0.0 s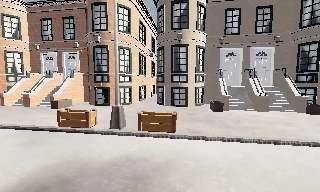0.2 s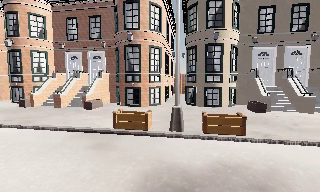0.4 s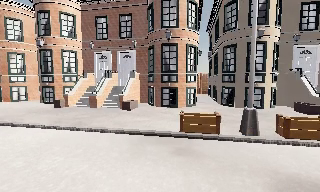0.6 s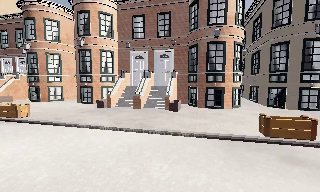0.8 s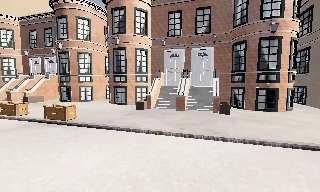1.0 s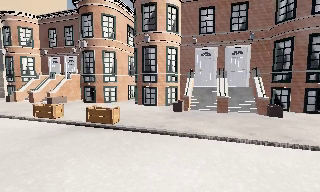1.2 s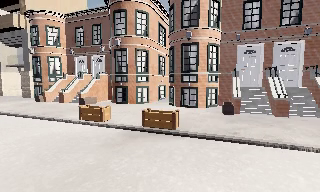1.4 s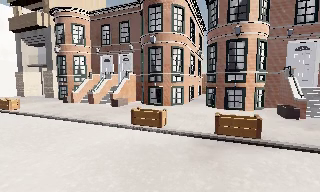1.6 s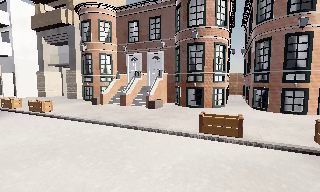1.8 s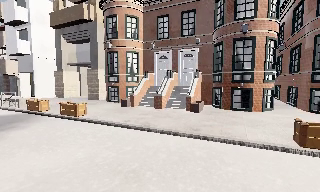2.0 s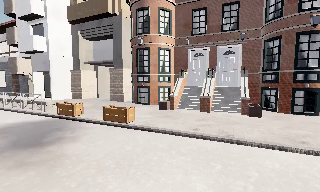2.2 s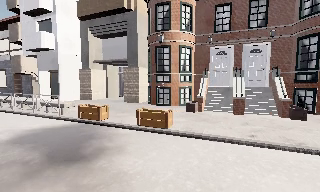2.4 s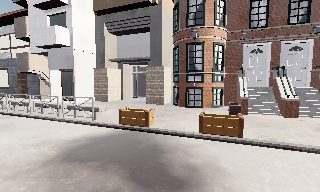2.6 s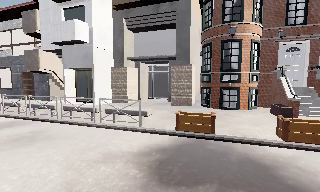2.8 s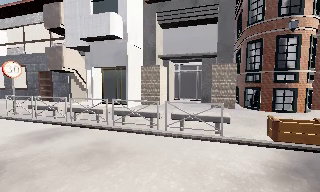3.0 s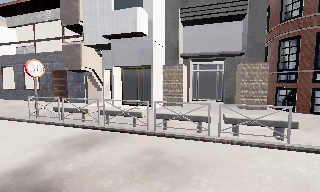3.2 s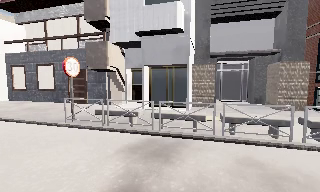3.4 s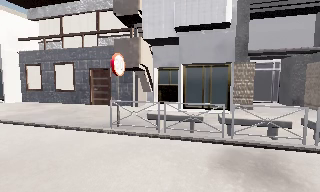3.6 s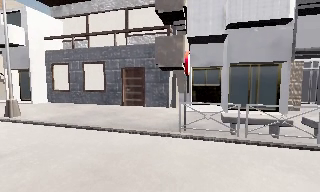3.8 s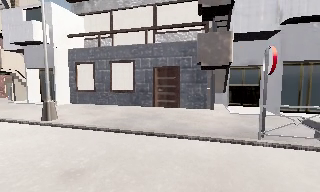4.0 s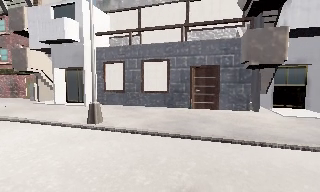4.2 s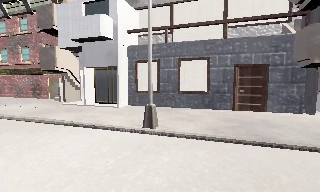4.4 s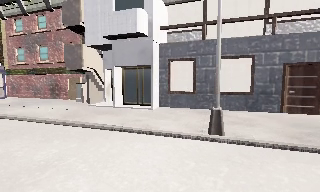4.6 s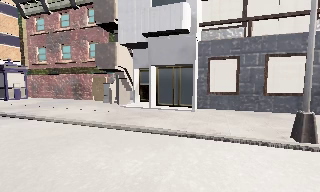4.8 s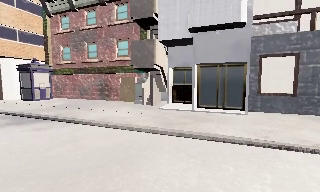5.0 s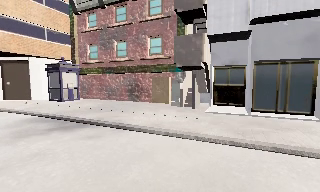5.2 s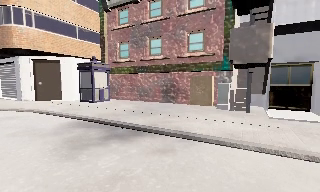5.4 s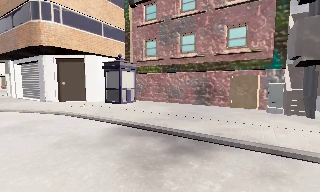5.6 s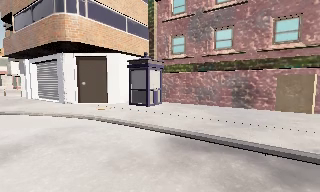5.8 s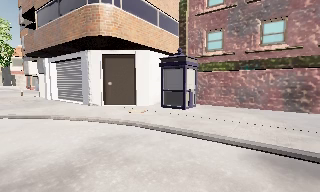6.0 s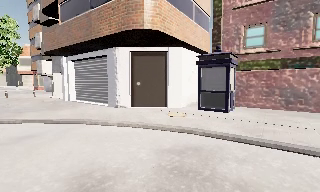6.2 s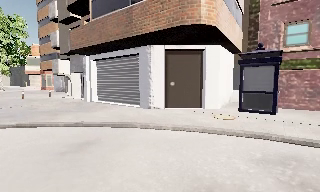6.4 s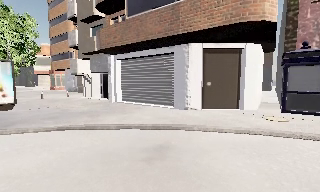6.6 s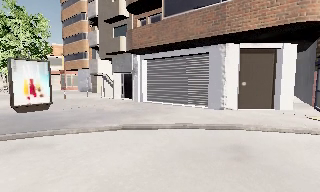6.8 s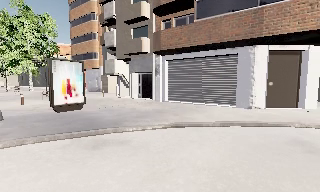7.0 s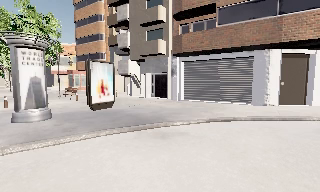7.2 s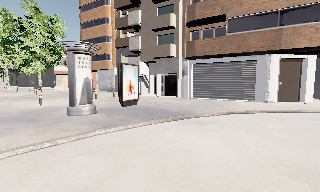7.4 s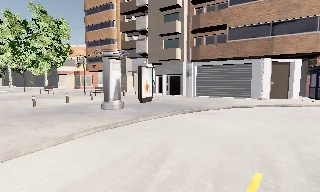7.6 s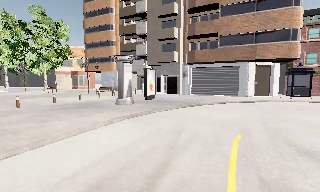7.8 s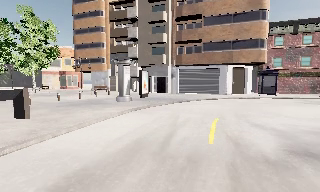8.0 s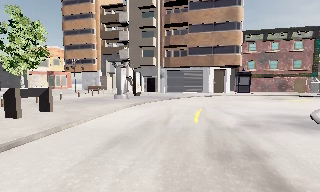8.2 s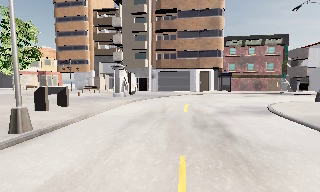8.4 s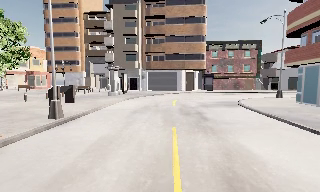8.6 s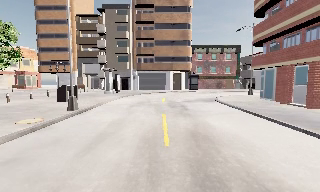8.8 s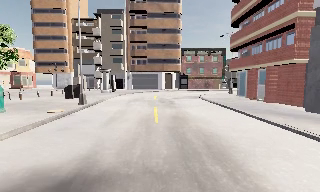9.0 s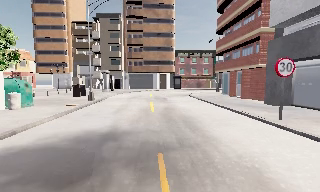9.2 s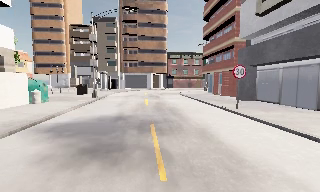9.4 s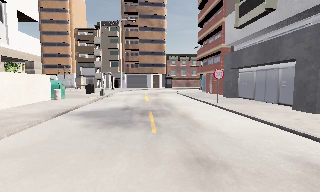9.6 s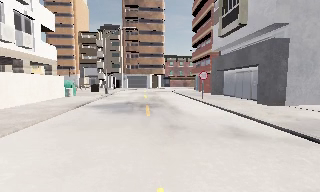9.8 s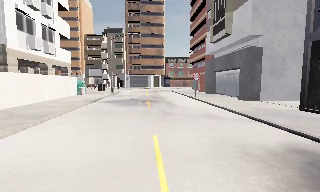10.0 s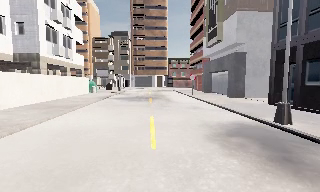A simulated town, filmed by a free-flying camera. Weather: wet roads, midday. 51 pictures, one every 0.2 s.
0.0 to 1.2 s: The camera swings to its left by about 10 degrees, and the scene slides to the right. It travels to its left, about 11 m, so close, fixed things drift to the right.
1.2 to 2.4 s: The camera travels to its left and forward, about 12 m, so close, fixed things drift to the right.
2.4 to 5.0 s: The camera travels to its left, about 25 m, so close, fixed things drift to the right.
5.0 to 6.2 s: The camera pans to its left, which is counterclockwise from overhead, by about 10 degrees. It travels to its left and forward, about 11 m, so close, fixed things drift to the right.
6.2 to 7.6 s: The camera pans to its right, which is clockwise from overhead, by about 10 degrees. It travels to its left and backward, about 12 m, so close, fixed things drift to the right.
7.6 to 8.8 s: The camera pans to its right, which is clockwise from overhead, by about 25 degrees. It travels backward, about 12 m, so what stands in front gets smaller.
8.8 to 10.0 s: The camera travels backward, about 14 m, so what stands in front gets smaller.
The film runs backward here.
